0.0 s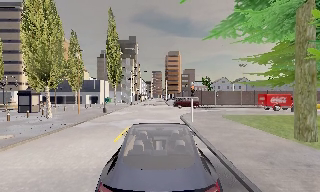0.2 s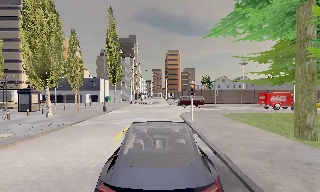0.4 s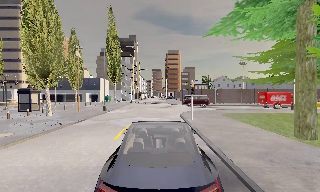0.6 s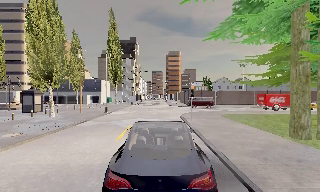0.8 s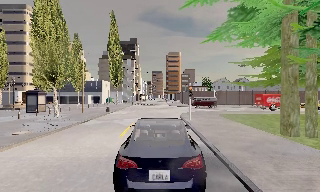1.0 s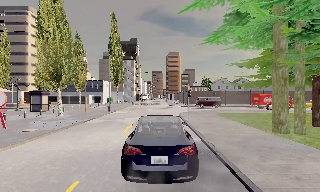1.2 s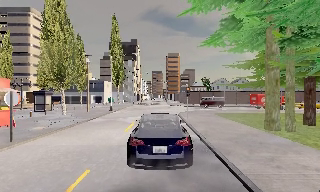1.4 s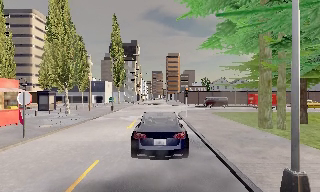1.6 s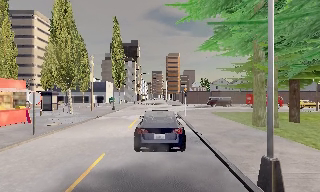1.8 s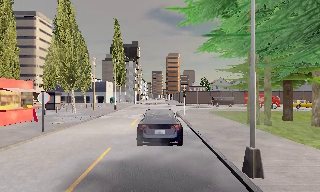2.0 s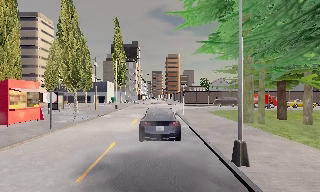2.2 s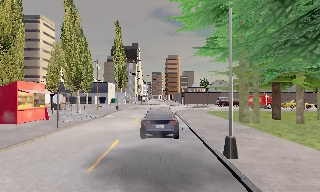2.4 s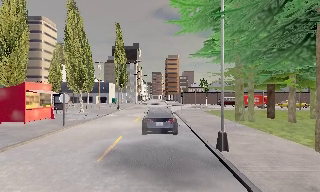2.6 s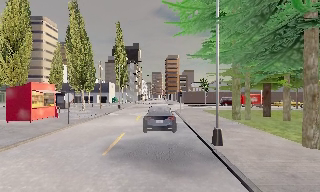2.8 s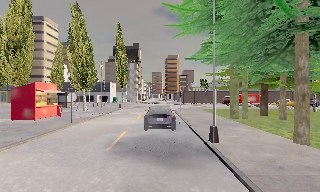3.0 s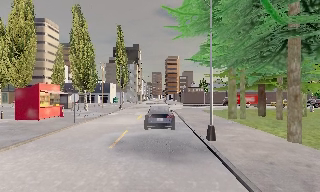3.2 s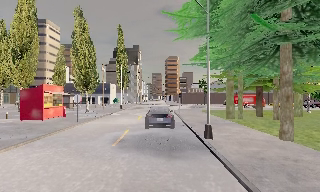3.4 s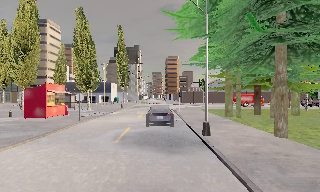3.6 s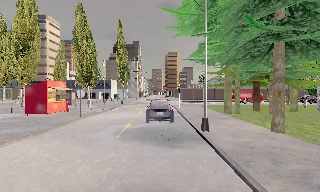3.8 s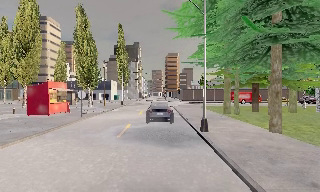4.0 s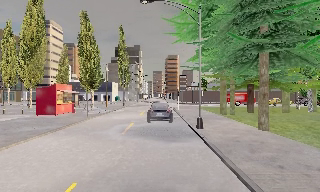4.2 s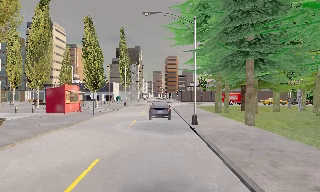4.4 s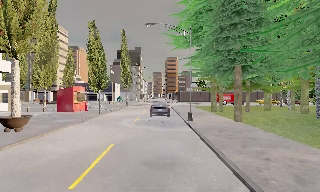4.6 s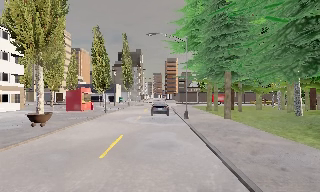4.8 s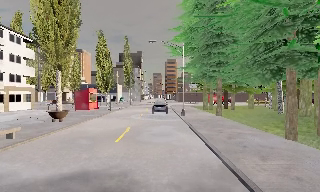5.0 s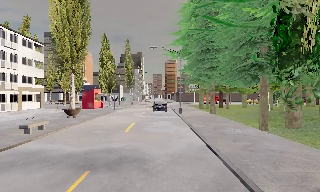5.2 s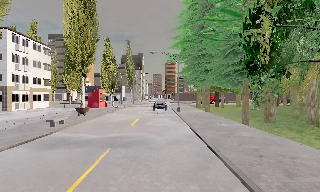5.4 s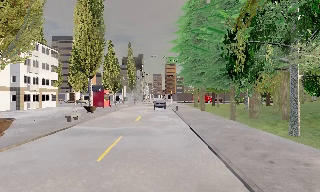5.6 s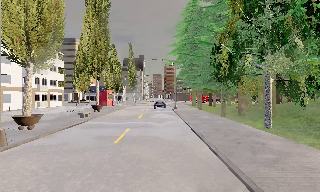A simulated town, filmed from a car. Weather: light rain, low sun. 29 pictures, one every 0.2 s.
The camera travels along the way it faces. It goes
backward.
0.0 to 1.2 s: The camera travels backward, about 2 m, so what stands in front gets smaller. It gains speed.
1.2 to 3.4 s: The camera travels backward, about 6 m, so what stands in front gets smaller. It loses speed.
3.4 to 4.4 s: The camera travels backward, about 4.5 m, so what stands in front gets smaller. It gains speed.
4.4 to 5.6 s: The camera travels backward, about 12 m, so what stands in front gets smaller.
The film runs backward here.
